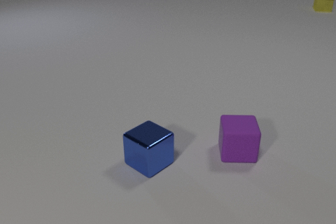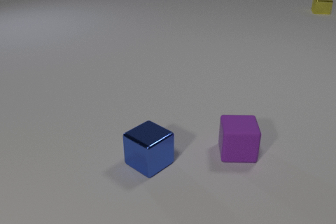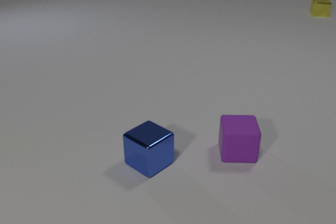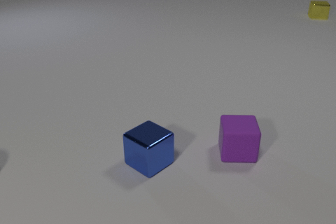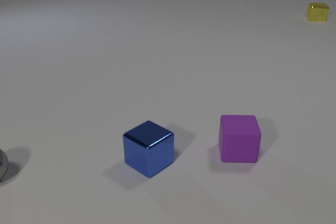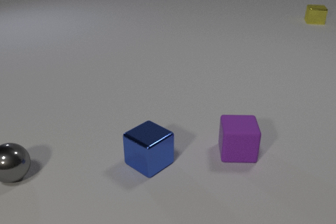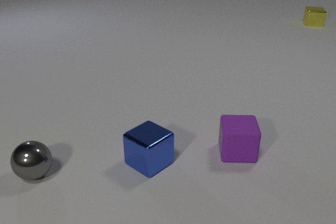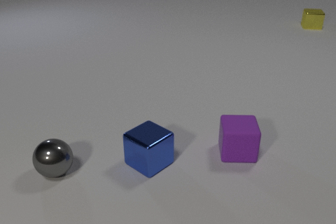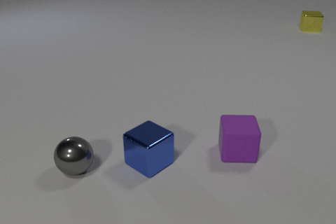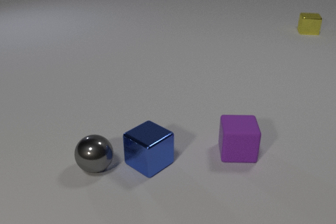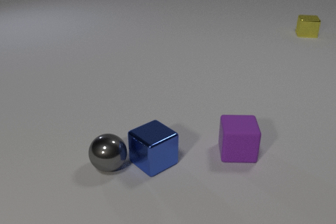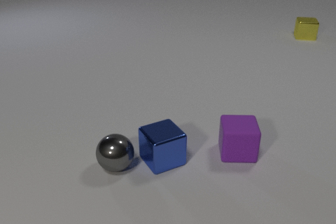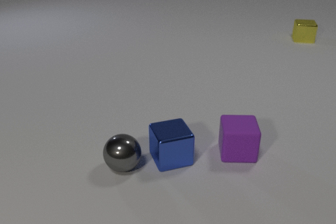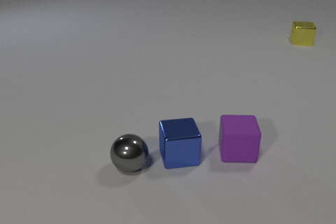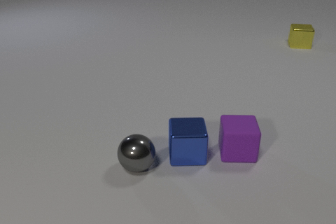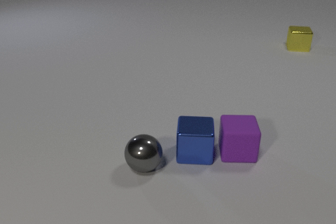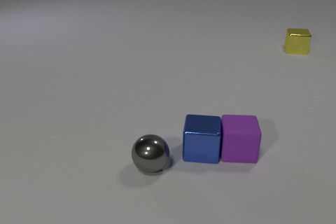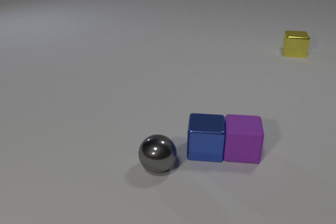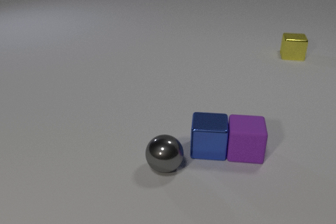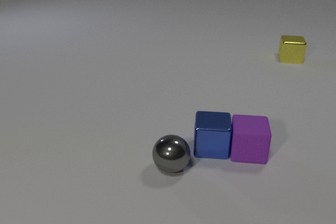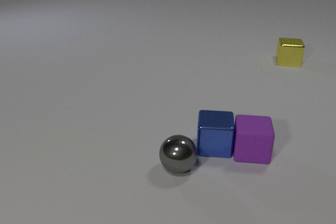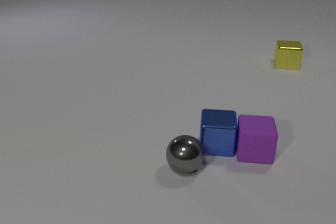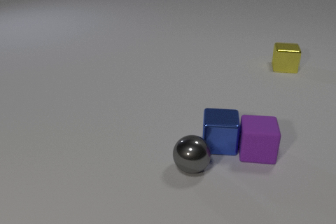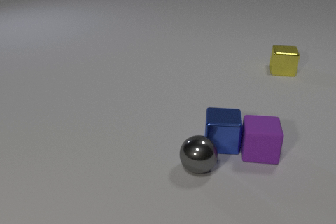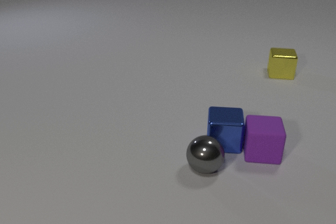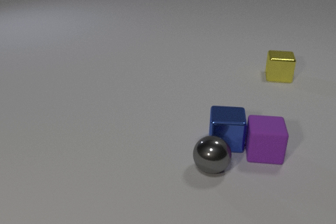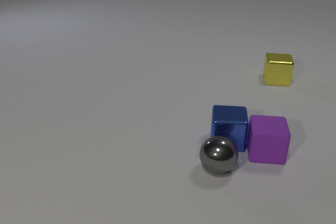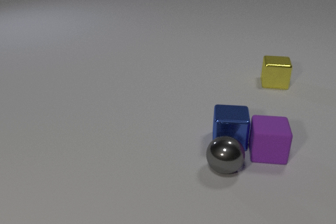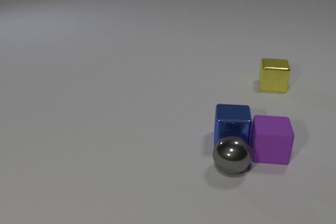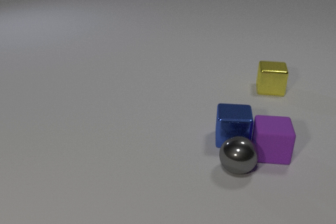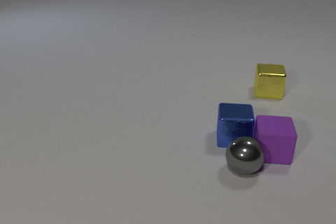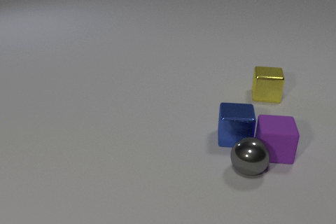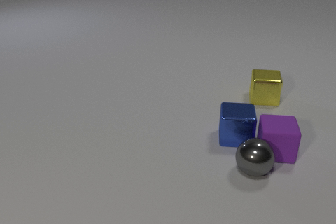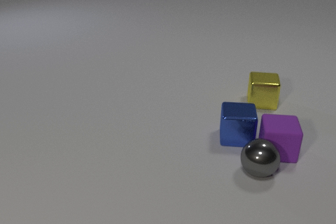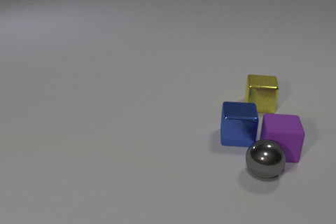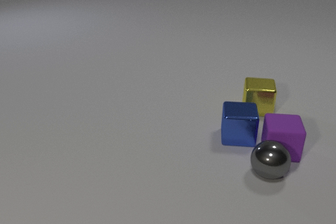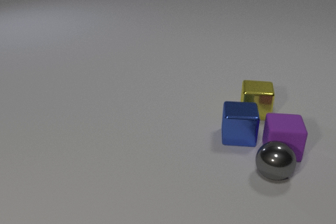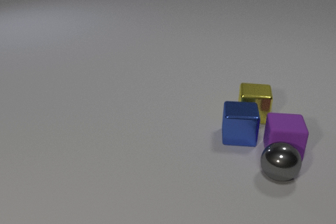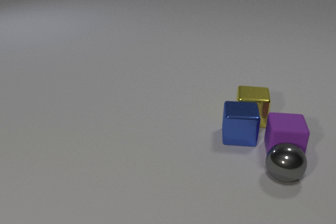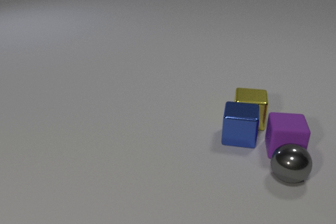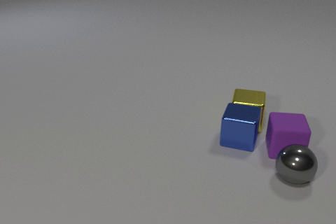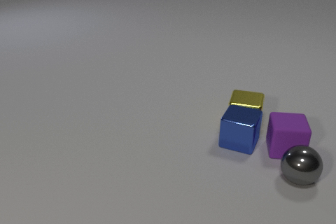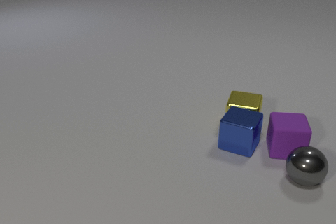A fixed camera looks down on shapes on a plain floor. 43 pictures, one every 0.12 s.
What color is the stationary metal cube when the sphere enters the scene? blue.
What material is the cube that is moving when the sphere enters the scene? metal.
What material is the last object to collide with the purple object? metal.
0.00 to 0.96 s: The gray metal sphere comes in at the left edge, rolls to the right. The yellow metal cube slides toward the camera.
0.96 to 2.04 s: The gray metal sphere rolls to the right. The blue metal cube slides to the right, spins clockwise seen from above by about 60 degrees, its near face sliding to the left. The yellow metal cube slides toward the camera. The gray metal sphere and the blue metal cube collide. The blue metal cube and the purple rubber cube collide.
2.04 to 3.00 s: The gray metal sphere rolls to the right. The blue metal cube slides to the right and away from the camera. The purple rubber cube slides to the right. The yellow metal cube slides toward the camera.
3.00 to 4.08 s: The gray metal sphere rolls to the right. The blue metal cube slides to the right and away from the camera. The purple rubber cube slides to the right and away from the camera. The yellow metal cube slides toward the camera. The gray metal sphere and the purple rubber cube collide.
4.08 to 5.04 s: The gray metal sphere rolls to the right. The blue metal cube slides toward the camera, spins so that its near face slides to the left, clockwise seen from above. The purple rubber cube moves, and ends about where it began. The yellow metal cube slides toward the camera. The blue metal cube and the yellow metal cube collide.
